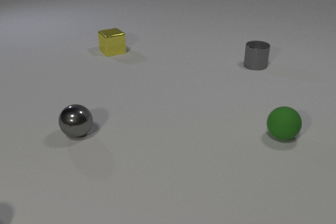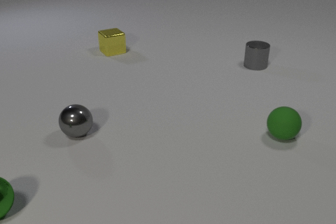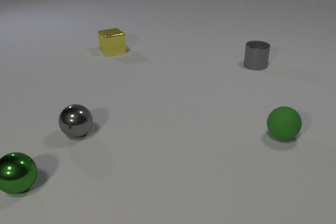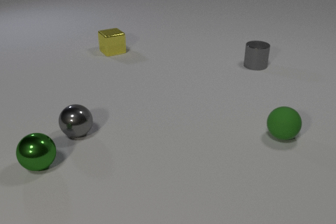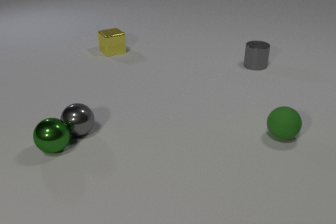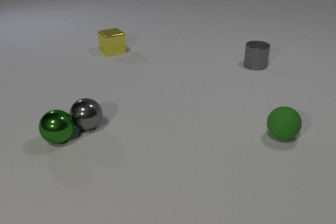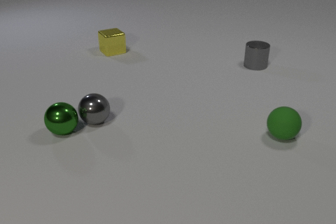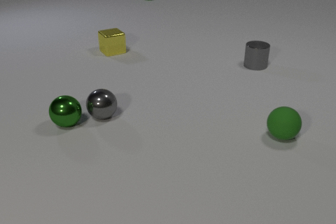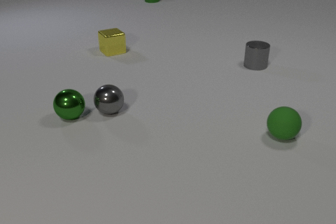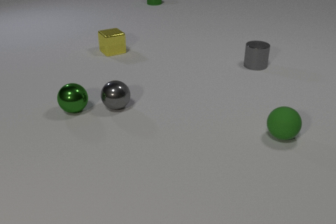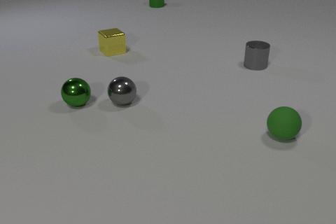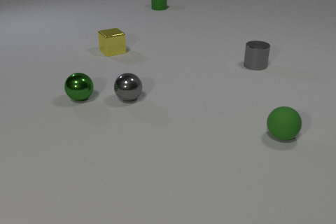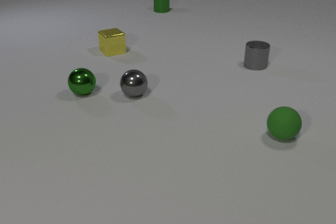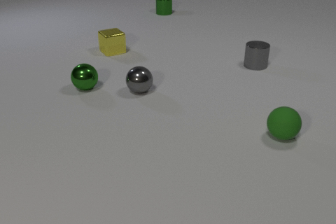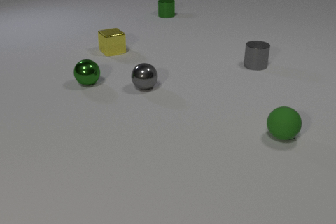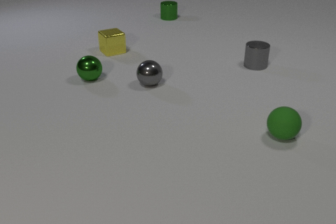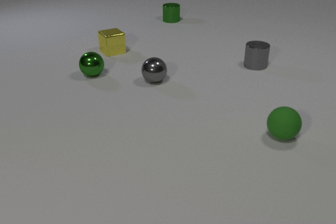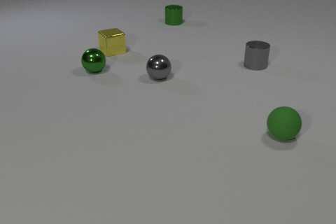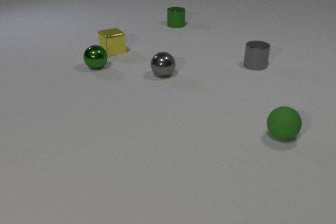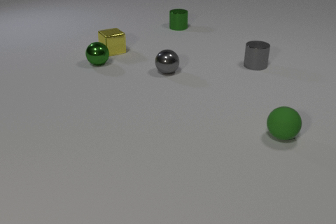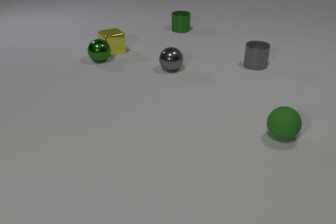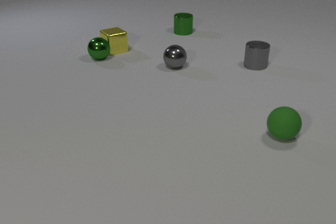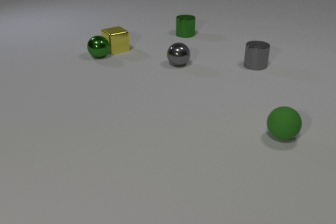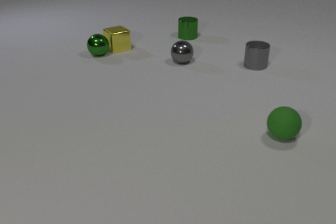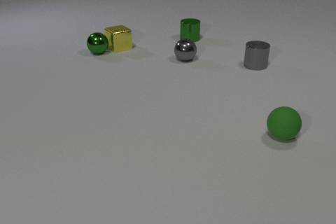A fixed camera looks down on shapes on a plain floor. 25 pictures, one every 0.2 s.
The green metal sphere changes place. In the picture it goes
away from the camera.
The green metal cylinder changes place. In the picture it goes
toward the camera.
0.0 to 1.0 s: The green metal sphere comes in at the left edge, rolls away from the camera and to the right. The gray metal sphere rolls away from the camera and to the right. The green metal sphere and the gray metal sphere collide.
1.0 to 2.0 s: The green metal sphere rolls away from the camera. The gray metal sphere rolls away from the camera and to the right. The green metal cylinder comes in at the top edge, slides toward the camera.
2.0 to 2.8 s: The green metal sphere rolls away from the camera. The gray metal sphere rolls away from the camera and to the right. The green metal cylinder slides toward the camera.
2.8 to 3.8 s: The green metal sphere rolls away from the camera. The gray metal sphere rolls away from the camera and to the right. The green metal cylinder slides toward the camera.
3.8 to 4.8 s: The green metal sphere rolls away from the camera. The gray metal sphere rolls away from the camera and to the right. The green metal cylinder slides toward the camera. The yellow metal cube slides away from the camera and to the right. The green metal sphere and the yellow metal cube collide.
What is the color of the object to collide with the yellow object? green.
Are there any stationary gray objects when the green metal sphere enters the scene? yes.
What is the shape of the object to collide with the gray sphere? sphere.
